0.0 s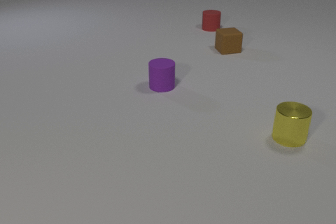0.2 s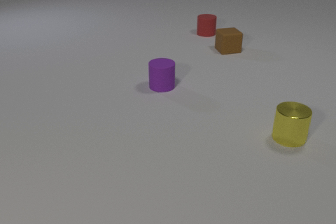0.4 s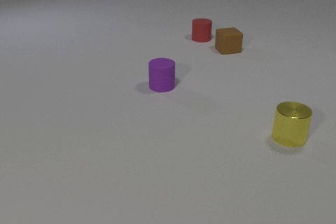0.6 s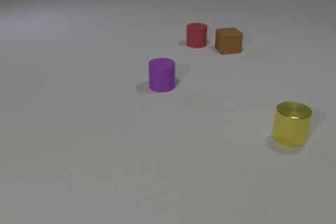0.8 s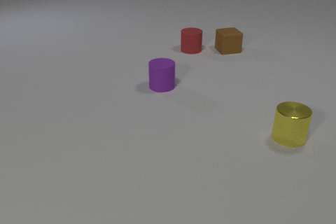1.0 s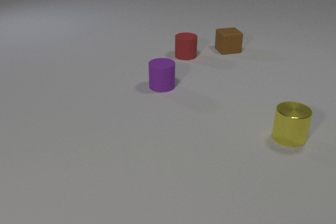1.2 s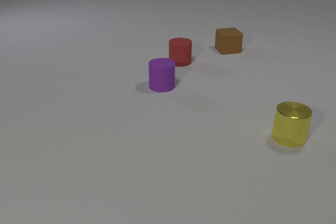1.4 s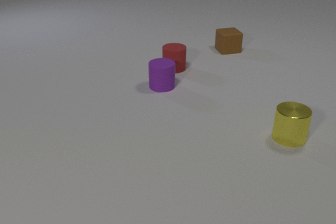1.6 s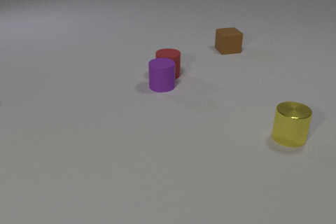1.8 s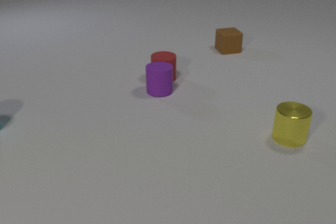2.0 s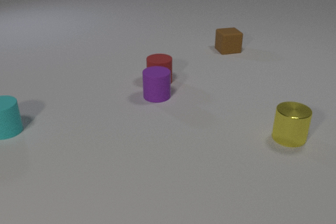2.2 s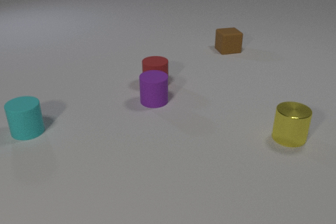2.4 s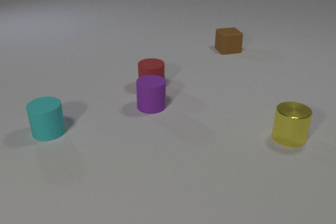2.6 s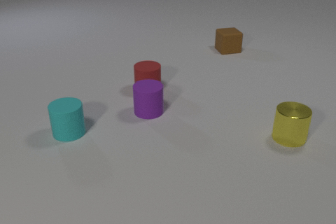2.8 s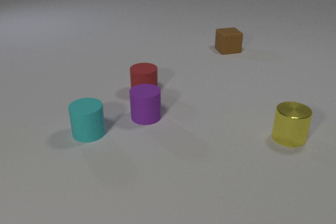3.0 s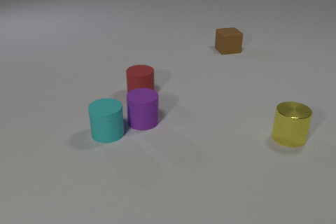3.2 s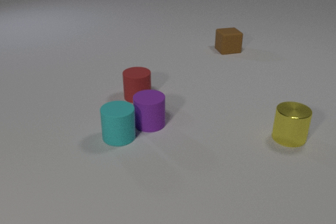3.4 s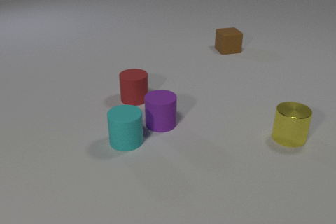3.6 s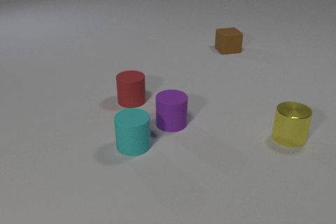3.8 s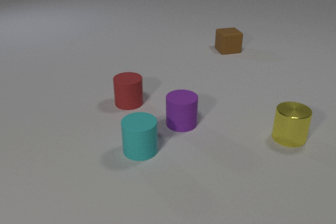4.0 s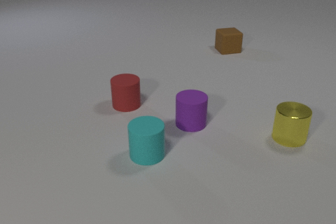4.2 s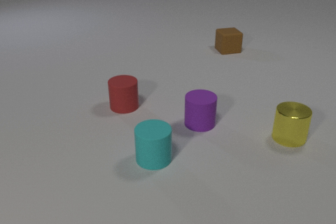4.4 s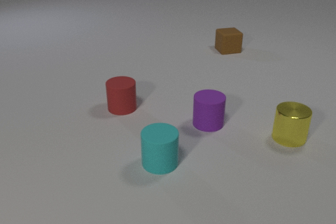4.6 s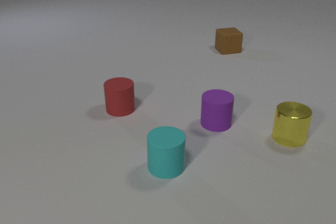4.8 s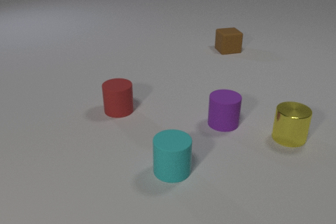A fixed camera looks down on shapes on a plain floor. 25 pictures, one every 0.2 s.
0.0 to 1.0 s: The red rubber cylinder slides toward the camera.
1.0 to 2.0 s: The red rubber cylinder slides toward the camera and to the left. The purple rubber cylinder slides toward the camera. The cyan rubber cylinder comes in at the left edge, slides to the right and toward the camera. The red rubber cylinder and the purple rubber cylinder collide.
2.0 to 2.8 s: The red rubber cylinder slides toward the camera and to the left. The purple rubber cylinder slides toward the camera. The cyan rubber cylinder slides to the right.
2.8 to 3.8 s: The red rubber cylinder slides toward the camera and to the left. The purple rubber cylinder slides to the right. The cyan rubber cylinder slides to the right and toward the camera. The purple rubber cylinder and the cyan rubber cylinder collide.
3.8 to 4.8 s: The red rubber cylinder slides toward the camera and to the left. The purple rubber cylinder slides to the right. The cyan rubber cylinder slides toward the camera and to the right.
How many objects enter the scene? 1.
How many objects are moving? 3.
What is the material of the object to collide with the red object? rubber.
